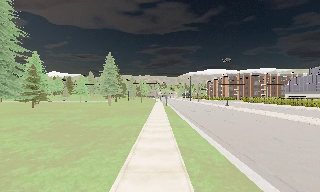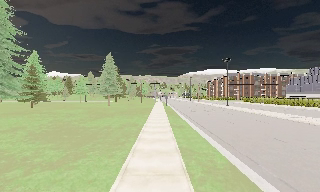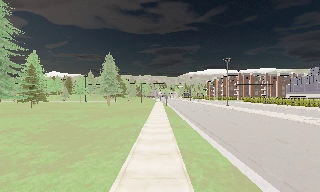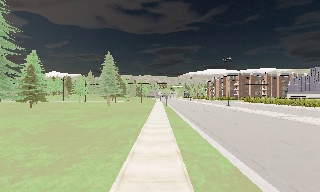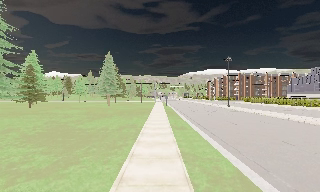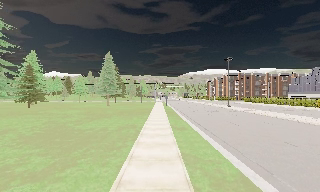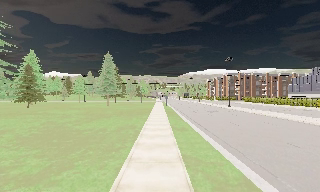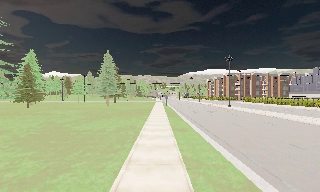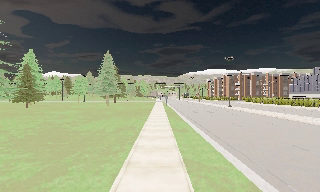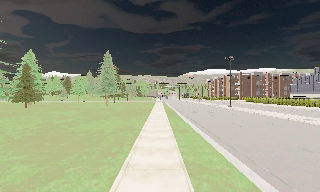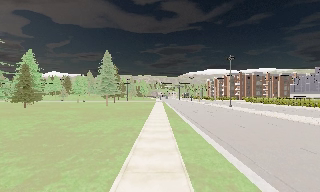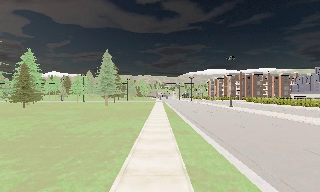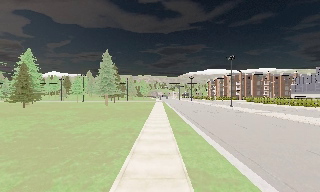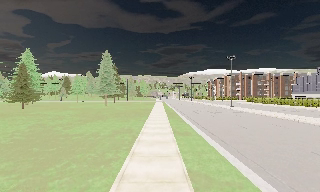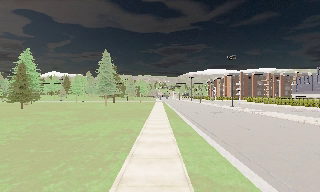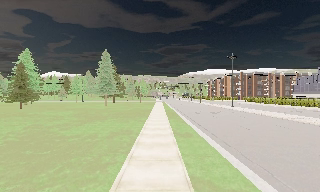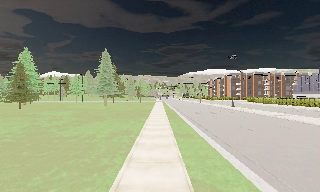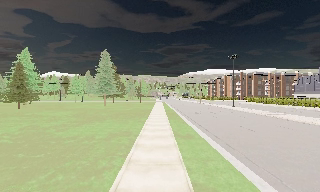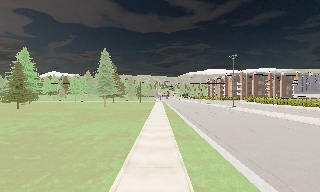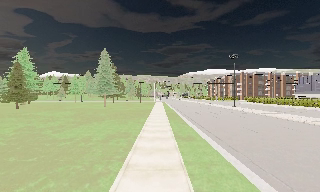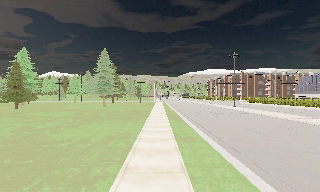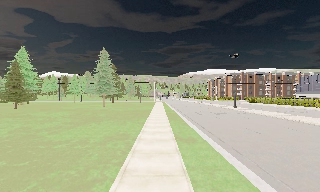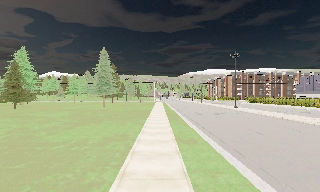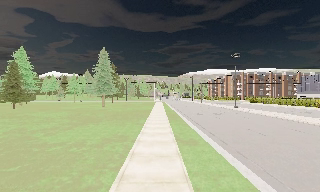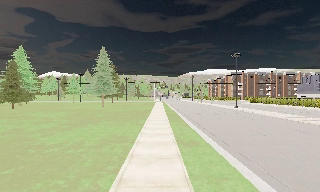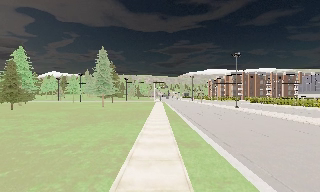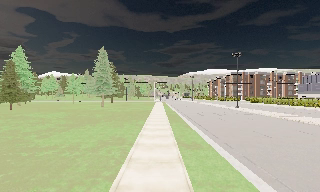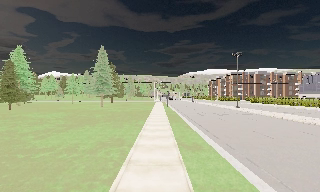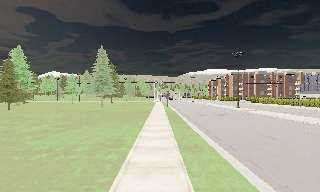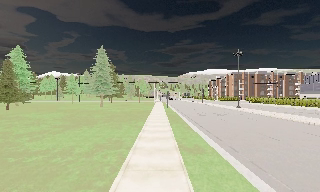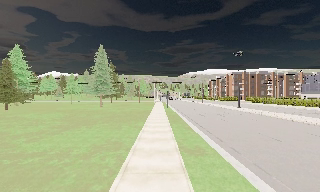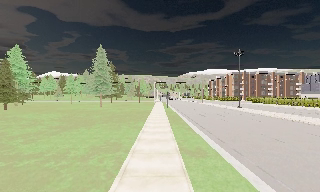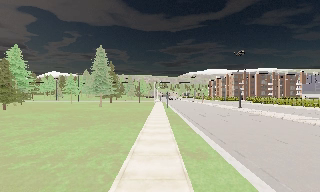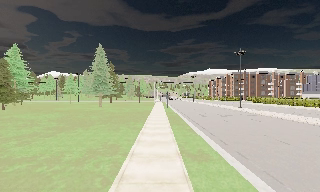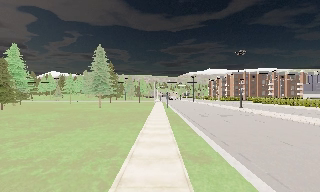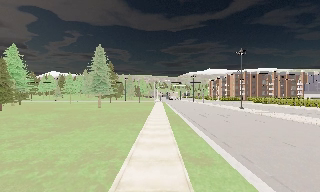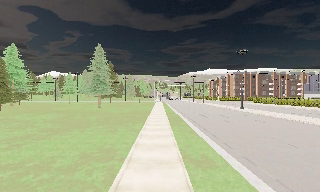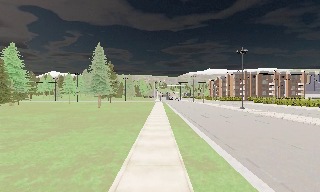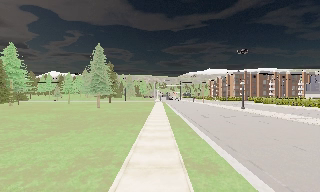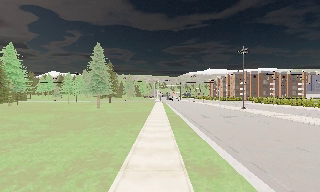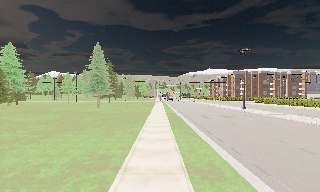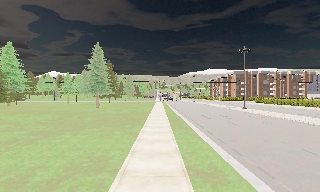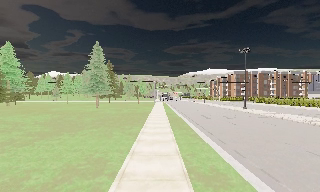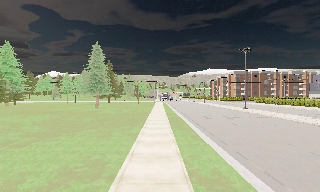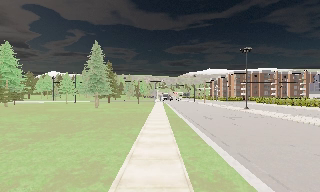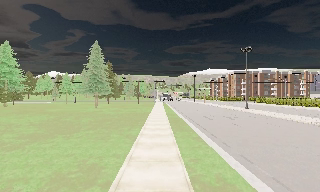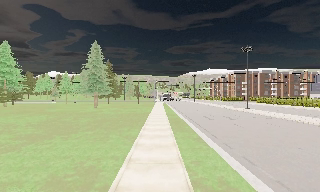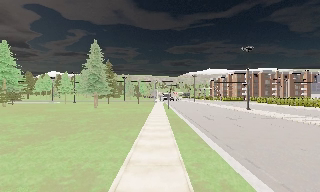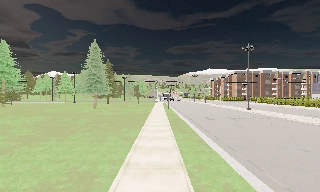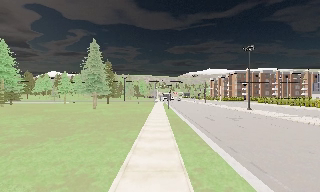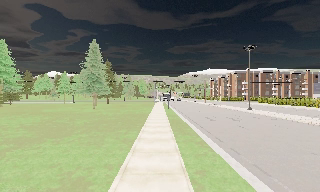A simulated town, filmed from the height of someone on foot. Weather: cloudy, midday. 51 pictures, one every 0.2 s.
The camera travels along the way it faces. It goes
forward.
0.0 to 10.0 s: The camera travels forward, about 10 m, so what stands in front looms larger.
The film runs forward here.
